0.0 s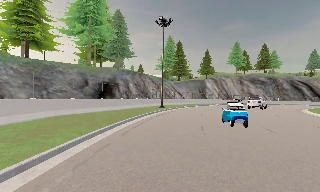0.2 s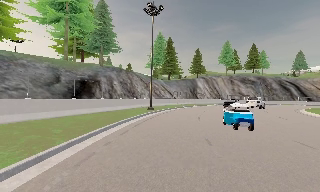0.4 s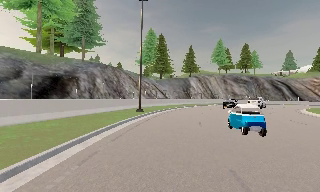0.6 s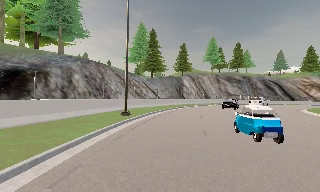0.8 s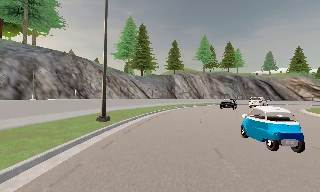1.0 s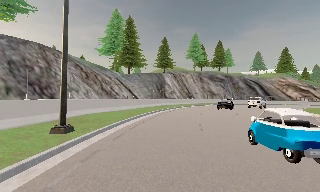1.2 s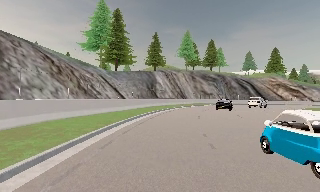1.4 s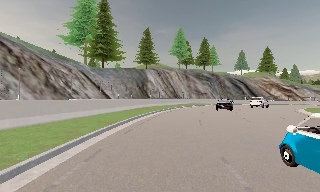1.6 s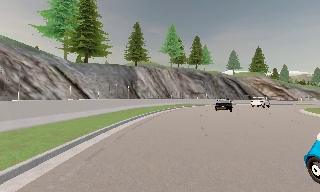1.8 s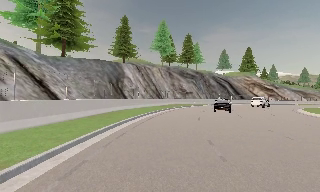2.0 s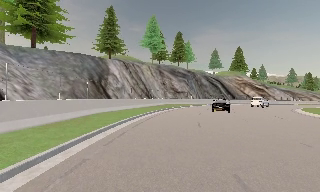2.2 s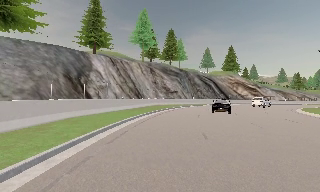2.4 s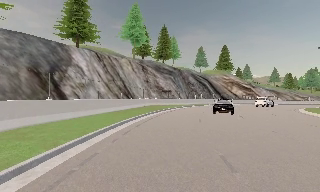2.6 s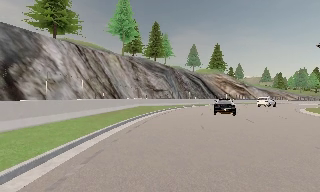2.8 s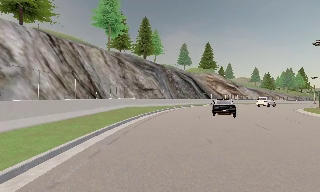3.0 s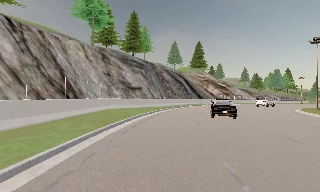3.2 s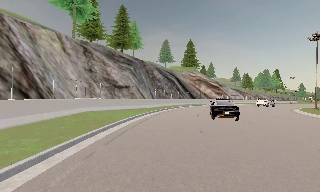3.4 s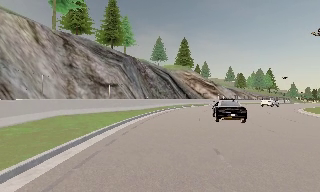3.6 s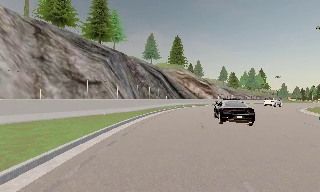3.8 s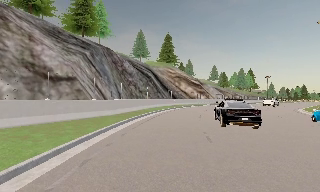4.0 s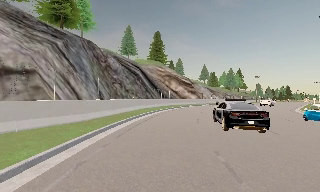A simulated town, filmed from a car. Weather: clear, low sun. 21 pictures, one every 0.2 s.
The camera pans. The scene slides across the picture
to the left.
The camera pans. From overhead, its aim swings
clockwise.
0.0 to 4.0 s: The camera pans to its right, which is clockwise from overhead, by about 65 degrees. It travels forward, about 55 m.
The film runs forward here.
